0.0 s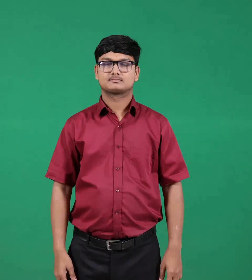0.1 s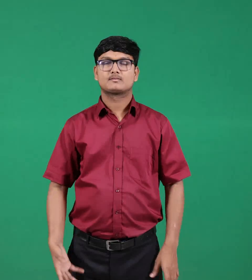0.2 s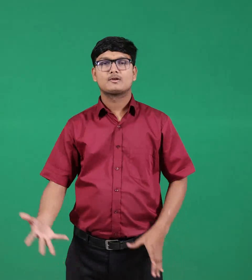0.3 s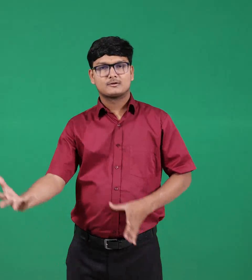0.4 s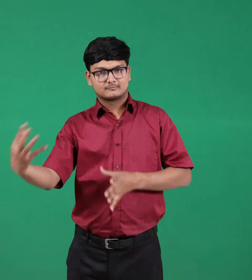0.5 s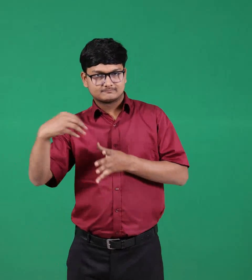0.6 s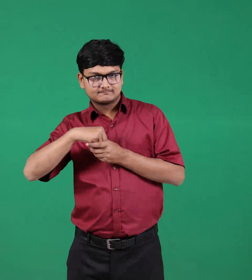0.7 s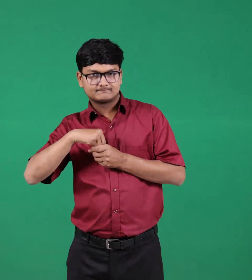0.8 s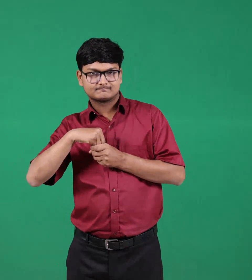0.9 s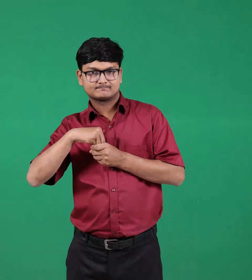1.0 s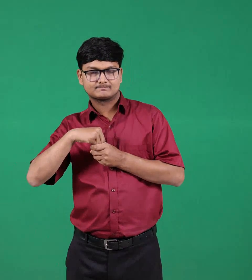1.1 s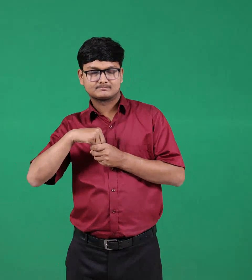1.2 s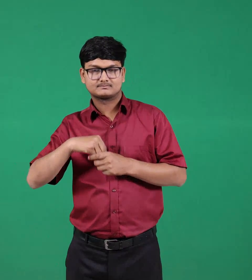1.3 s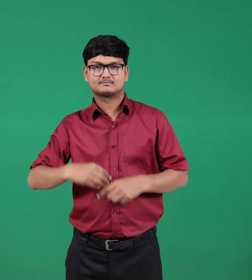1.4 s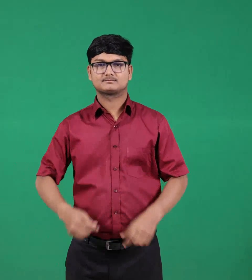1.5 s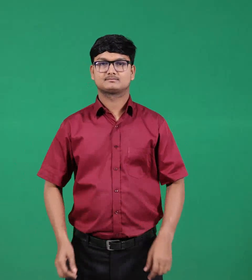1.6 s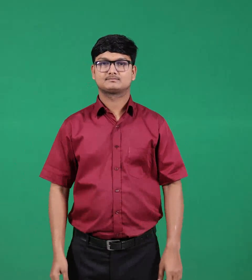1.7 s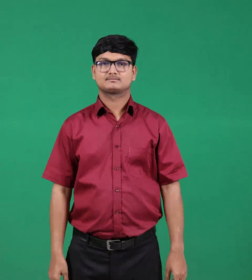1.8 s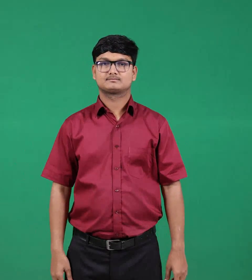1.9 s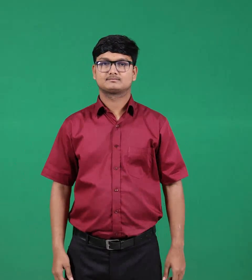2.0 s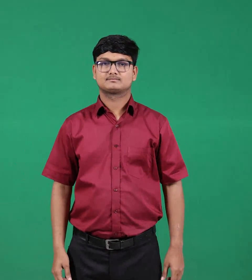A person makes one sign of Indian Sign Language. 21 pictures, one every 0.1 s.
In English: include
